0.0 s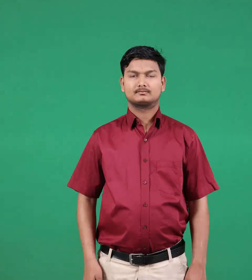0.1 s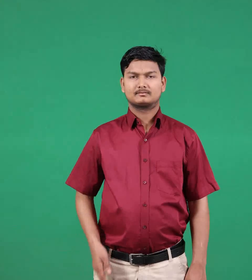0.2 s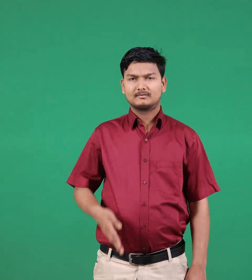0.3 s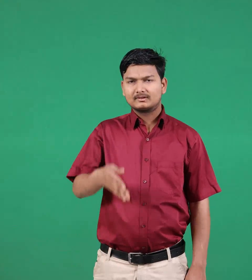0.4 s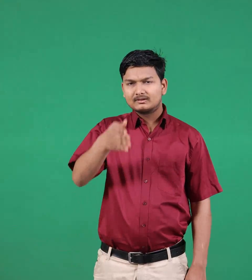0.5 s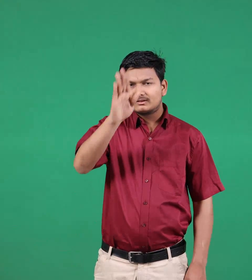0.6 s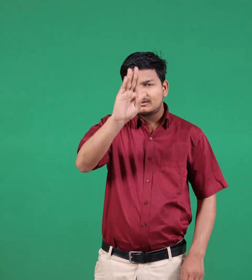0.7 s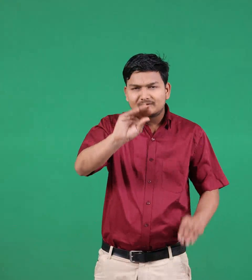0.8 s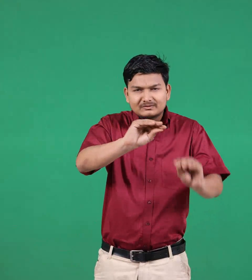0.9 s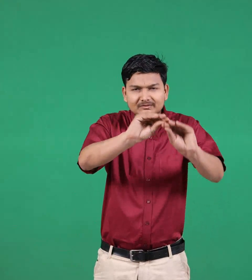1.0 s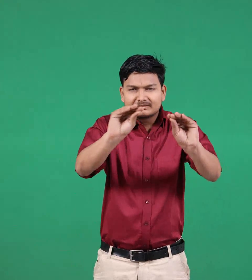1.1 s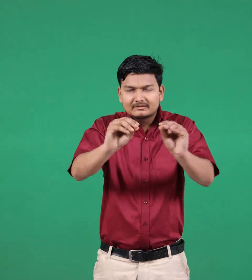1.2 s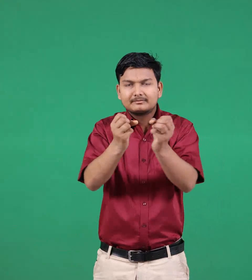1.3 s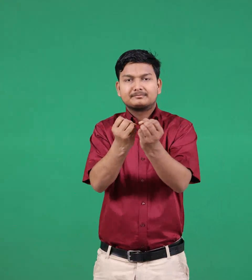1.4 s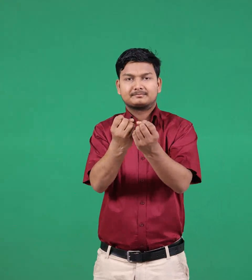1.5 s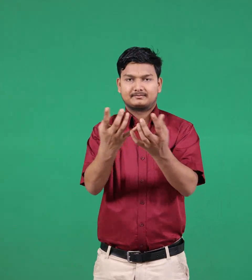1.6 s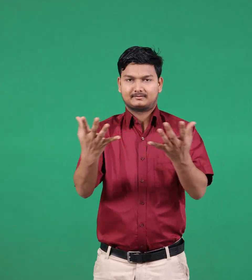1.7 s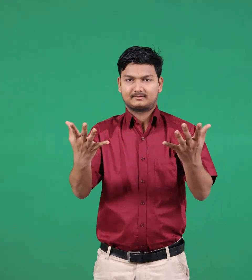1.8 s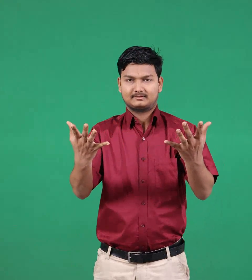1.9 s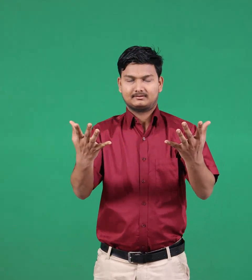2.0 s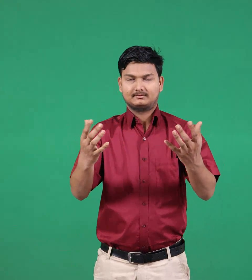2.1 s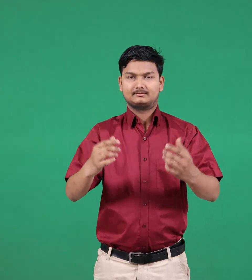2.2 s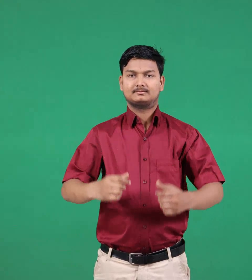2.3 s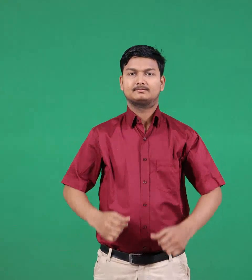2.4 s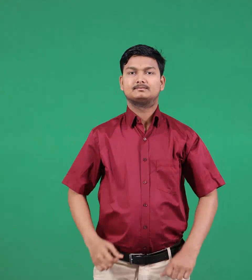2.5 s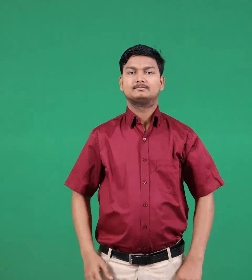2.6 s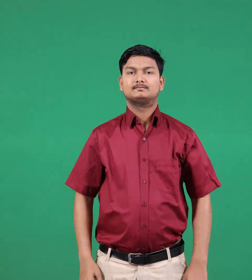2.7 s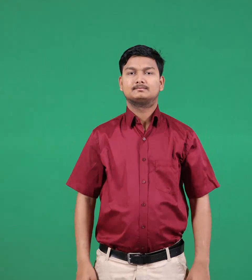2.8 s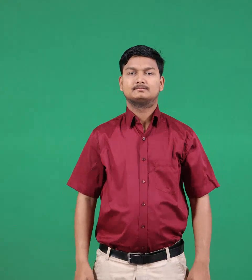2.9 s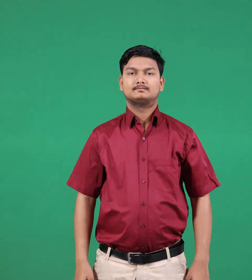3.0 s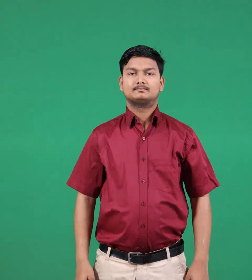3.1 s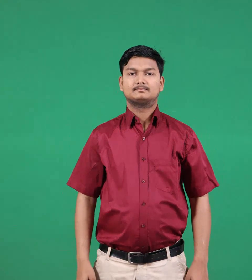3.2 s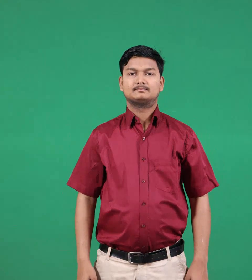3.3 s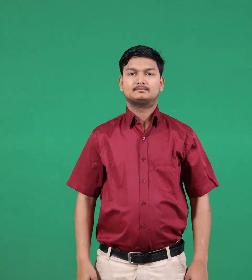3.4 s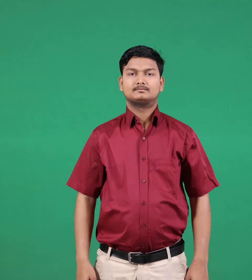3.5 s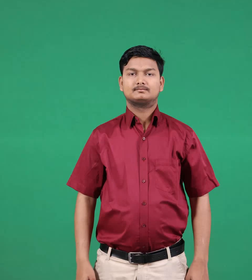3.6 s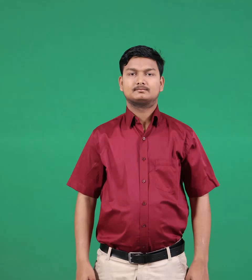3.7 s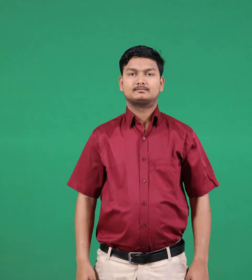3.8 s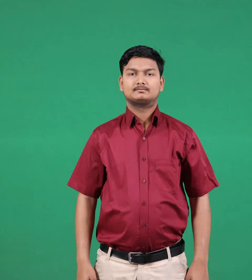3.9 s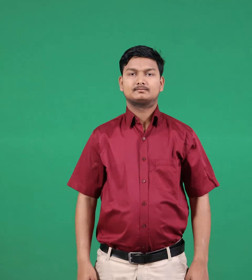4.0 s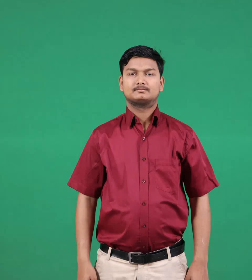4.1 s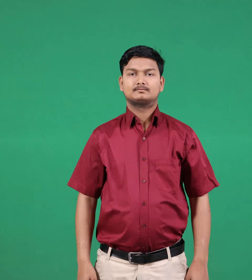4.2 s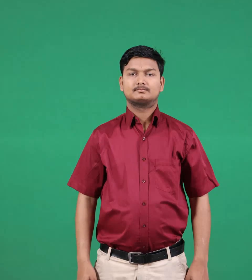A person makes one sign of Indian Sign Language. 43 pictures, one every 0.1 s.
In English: gods
